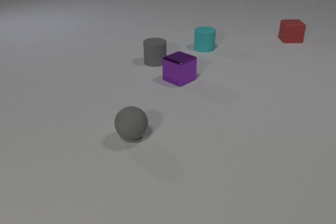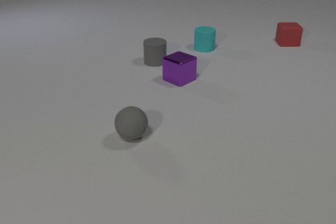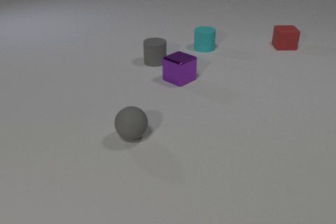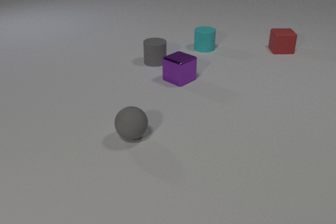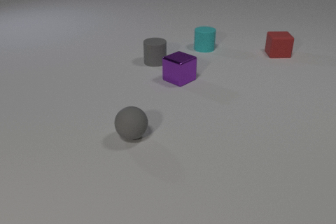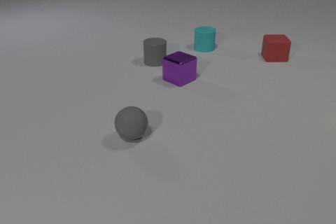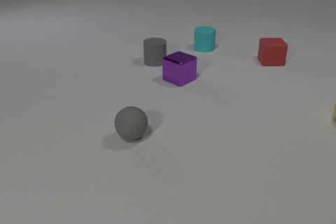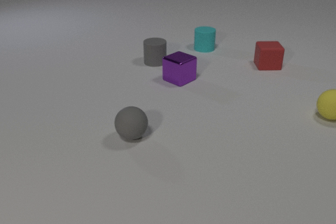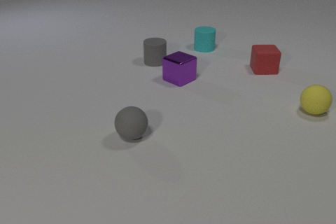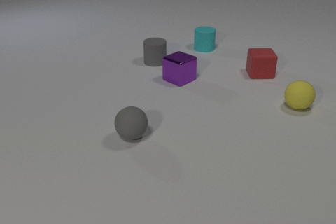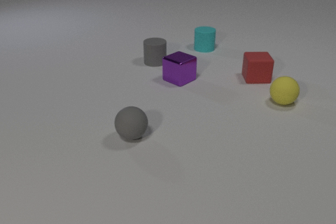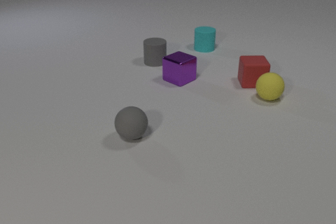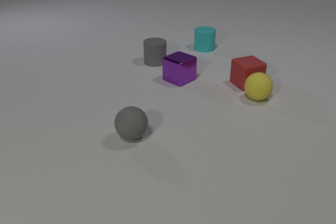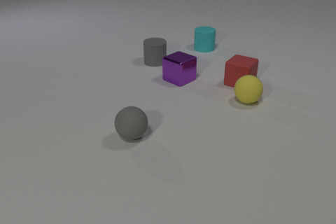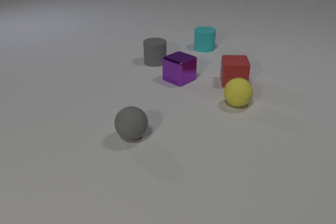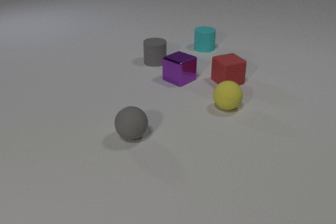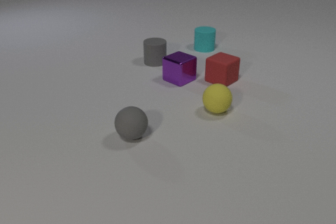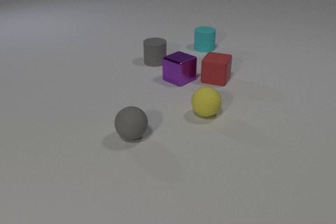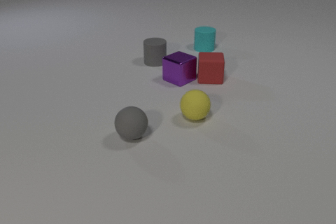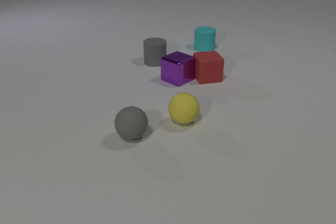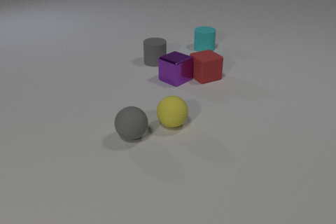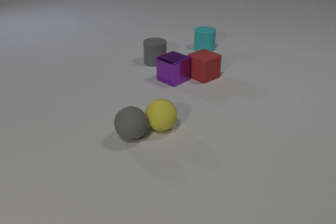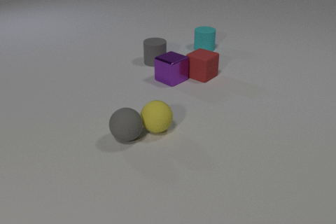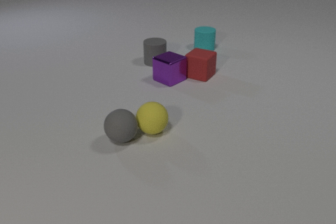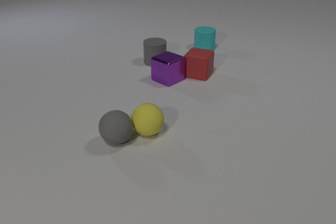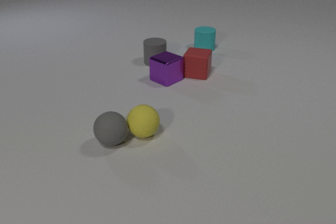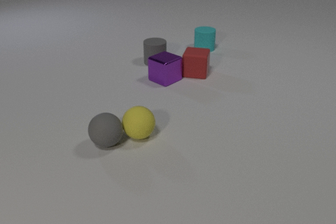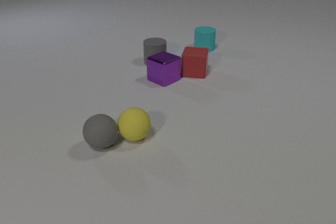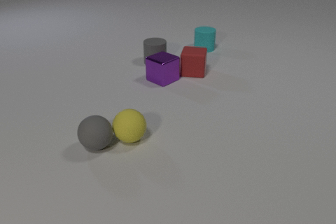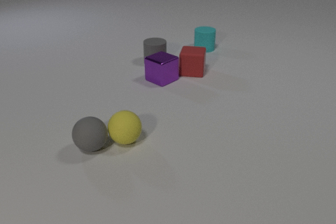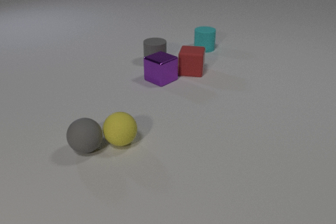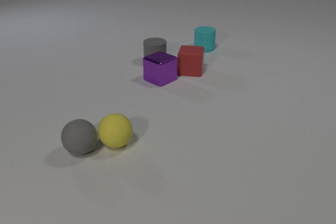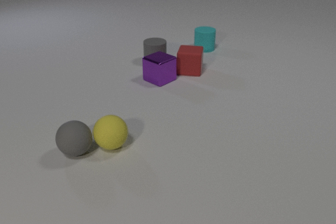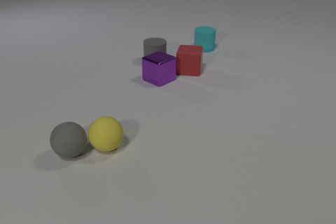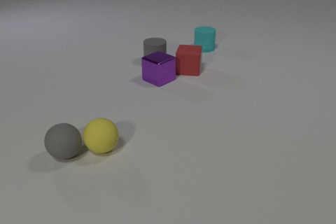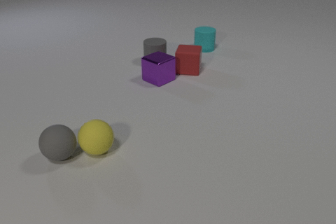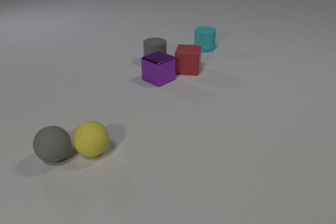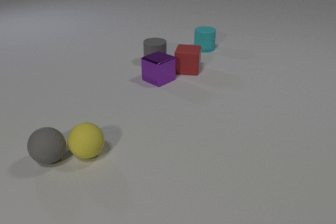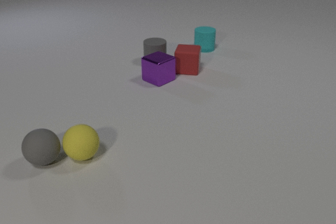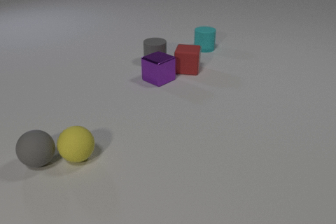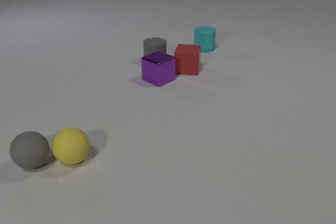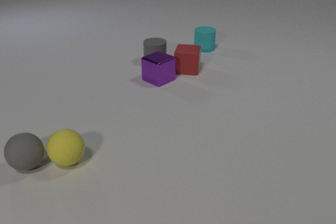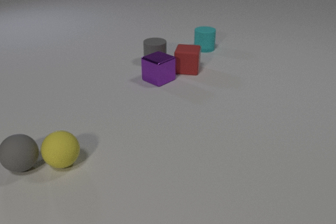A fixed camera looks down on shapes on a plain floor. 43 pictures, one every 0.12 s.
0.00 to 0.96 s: The yellow rubber sphere comes in at the right edge, rolls to the left. The red rubber cube slides toward the camera.
0.96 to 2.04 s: The yellow rubber sphere rolls to the left. The red rubber cube slides to the left and toward the camera, spins counterclockwise seen from above by about 150 degrees, its near face sliding to the right. The yellow rubber sphere and the red rubber cube collide.
2.04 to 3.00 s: The yellow rubber sphere rolls to the left and toward the camera. The red rubber cube slides to the left and away from the camera, spins so that its near face slides to the right, counterclockwise seen from above. The gray rubber sphere rolls to the left. The purple metal cube slides to the left. The red rubber cube and the purple metal cube collide. The yellow rubber sphere and the gray rubber sphere collide.
3.00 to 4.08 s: The yellow rubber sphere rolls to the left and toward the camera. The red rubber cube slides to the left and away from the camera. The gray rubber sphere rolls to the left. The purple metal cube slides to the left.
4.08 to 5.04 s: The yellow rubber sphere rolls to the left. The gray rubber sphere rolls to the left.
How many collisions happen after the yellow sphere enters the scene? 3.
What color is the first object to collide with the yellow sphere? red.
How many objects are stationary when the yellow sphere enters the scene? 4.
